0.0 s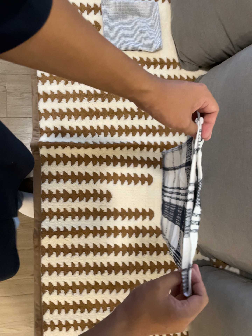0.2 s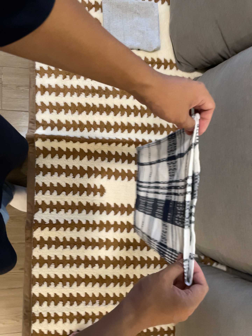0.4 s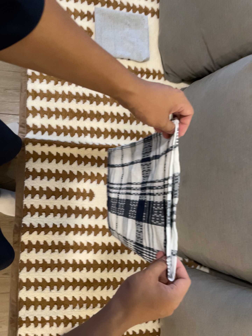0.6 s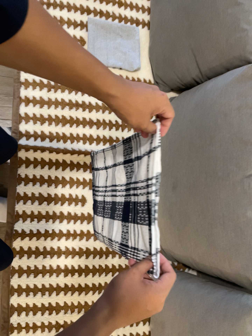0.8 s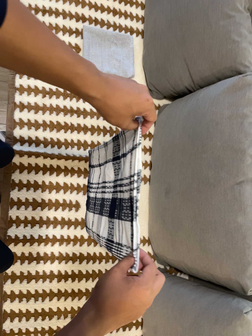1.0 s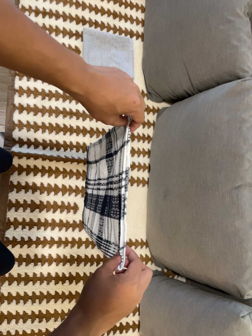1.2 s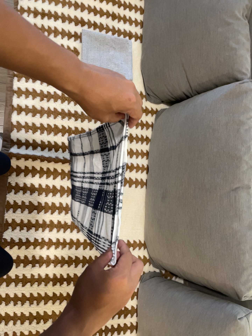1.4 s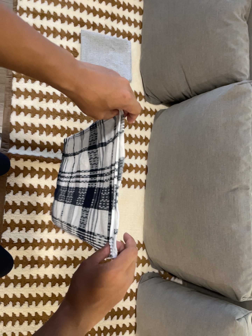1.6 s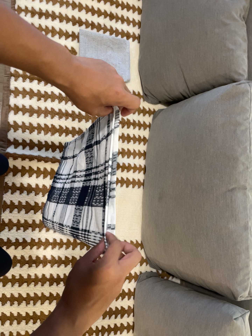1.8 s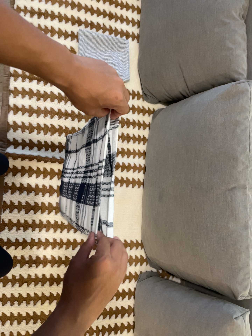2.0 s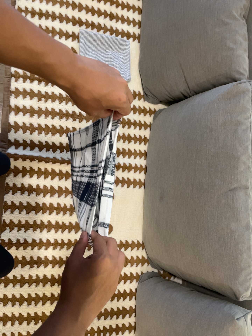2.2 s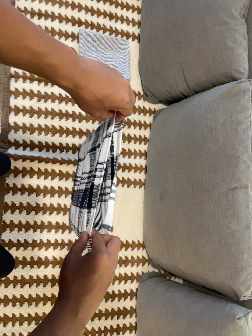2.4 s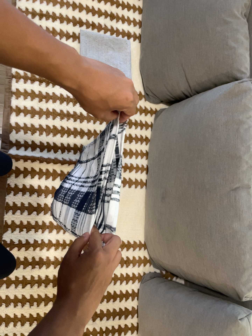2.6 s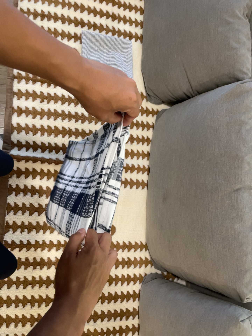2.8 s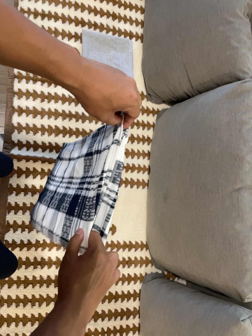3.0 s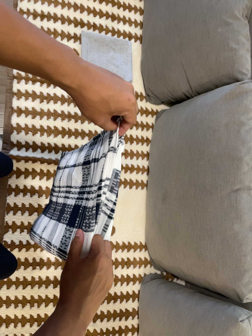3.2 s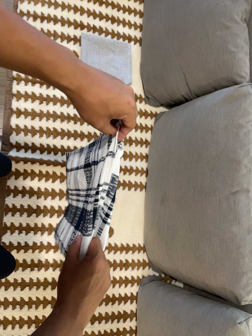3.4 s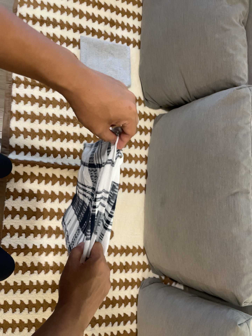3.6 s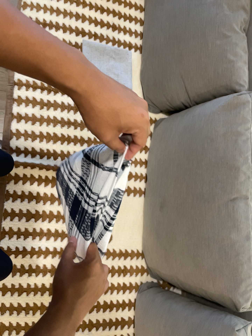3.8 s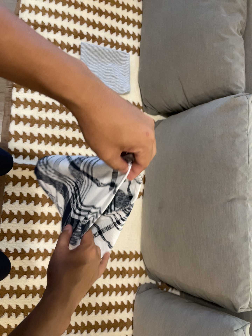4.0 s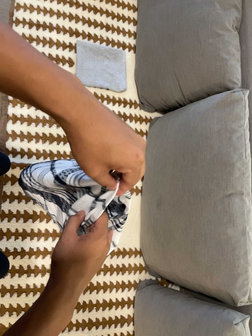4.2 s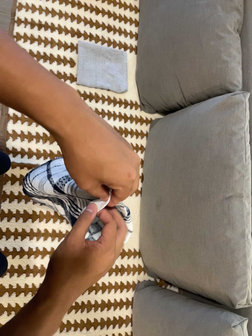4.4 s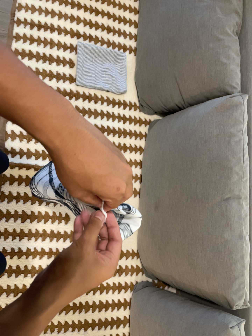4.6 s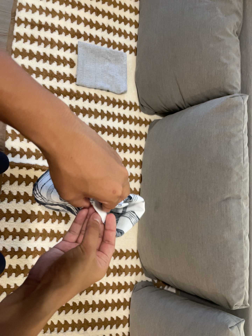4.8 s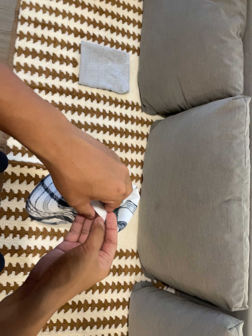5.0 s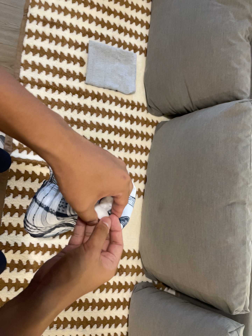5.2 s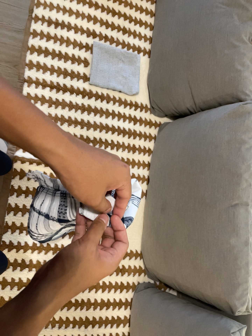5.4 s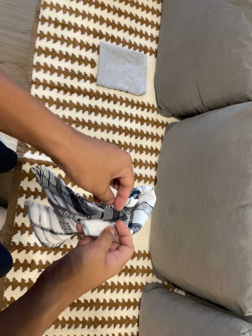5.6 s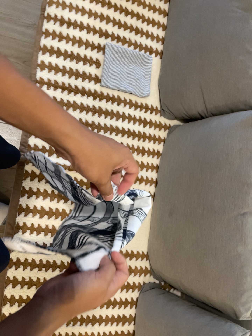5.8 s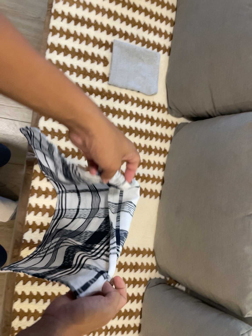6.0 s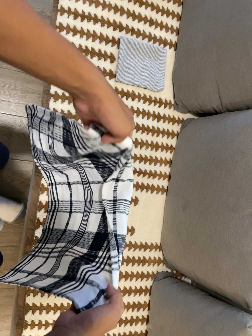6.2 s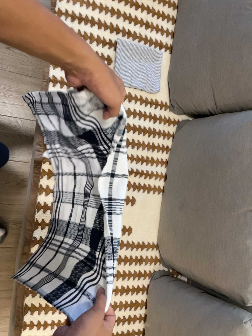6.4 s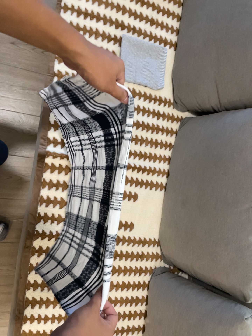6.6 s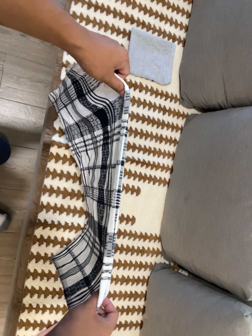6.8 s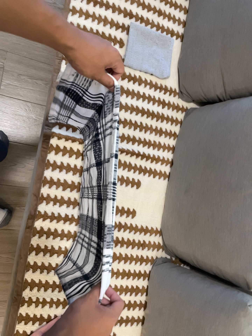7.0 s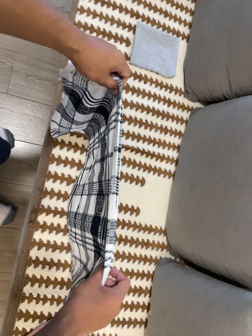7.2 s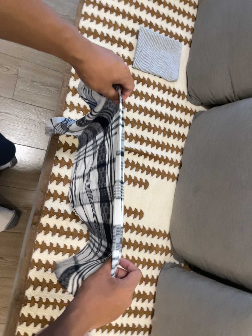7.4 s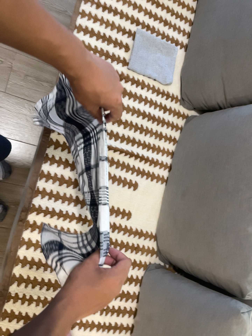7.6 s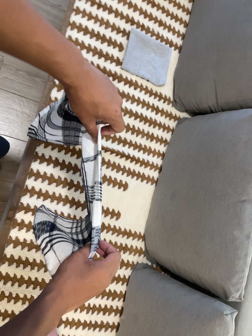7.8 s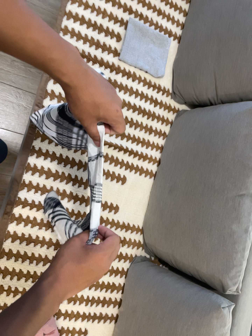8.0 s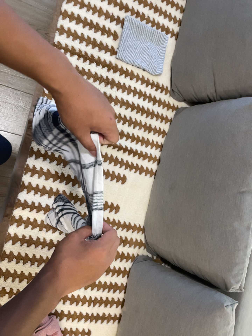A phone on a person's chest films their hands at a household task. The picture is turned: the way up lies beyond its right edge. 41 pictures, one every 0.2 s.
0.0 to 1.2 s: The camera pans to its right by about 10 degrees. It travels backward and to its left, about 10 cm, so what stands in front gets smaller.
1.2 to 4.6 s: The camera shifts only a little, or ends up much as it began.
4.6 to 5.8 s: The camera travels toward the top of its view and to its left, about 12 cm.
5.8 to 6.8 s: The camera travels toward the bottom of its view and to its left, about 10 cm, so close, fixed things drift upward.
6.8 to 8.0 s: The camera shifts only a little, or ends up much as it began.
The film runs backward here.
